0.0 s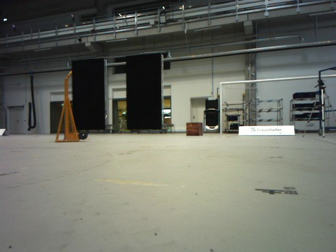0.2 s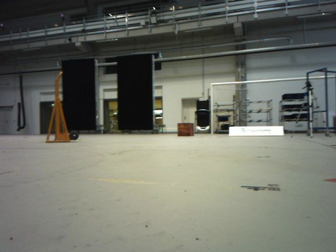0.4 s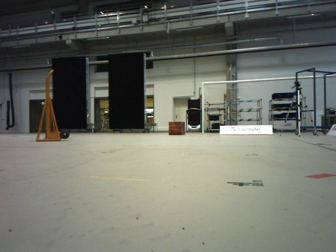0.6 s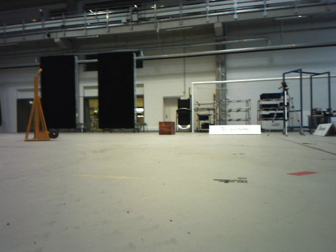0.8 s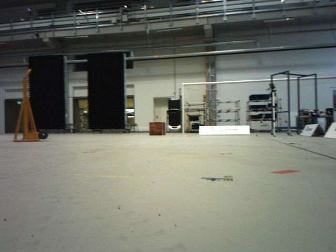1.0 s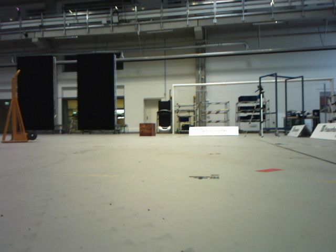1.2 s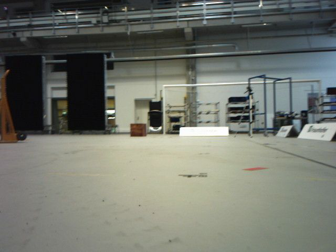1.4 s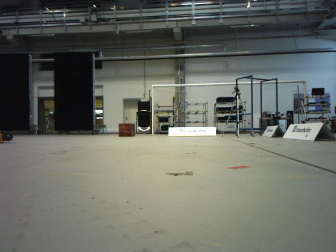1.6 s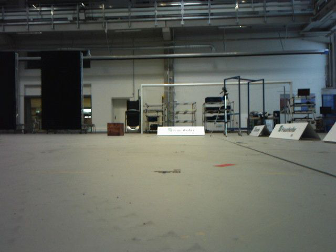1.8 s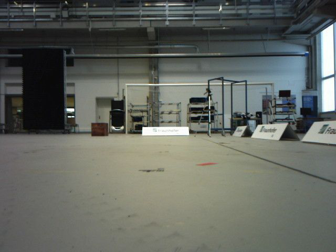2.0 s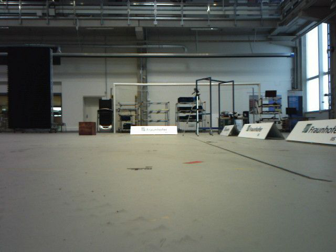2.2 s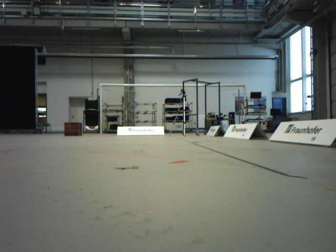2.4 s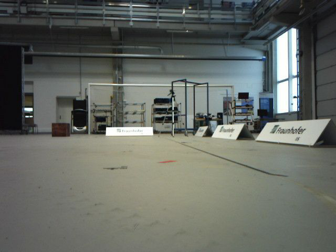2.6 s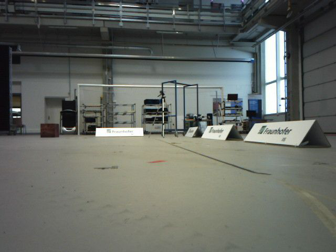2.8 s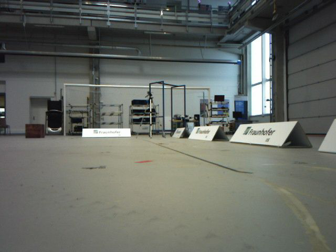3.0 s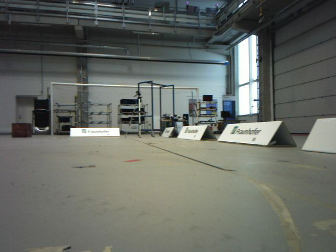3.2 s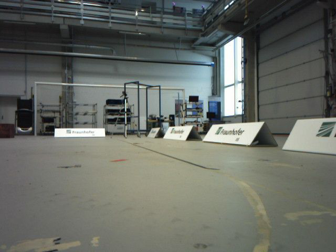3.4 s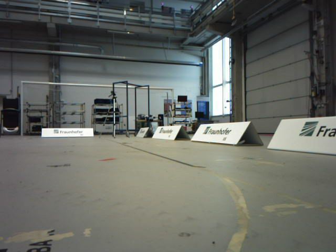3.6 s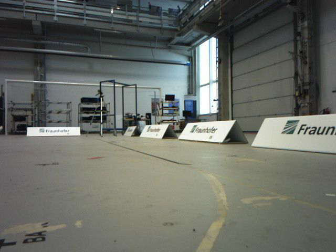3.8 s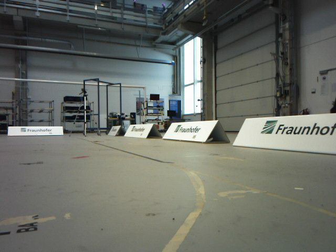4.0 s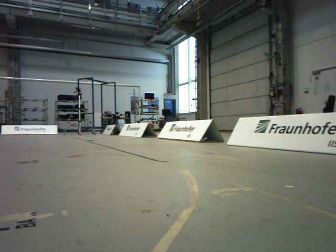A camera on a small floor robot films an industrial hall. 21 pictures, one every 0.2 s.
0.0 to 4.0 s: The camera swings to its right by about 45 degrees, and the scene slides to the left. It travels backward, about 0.8 m.
The film runs backward here.
